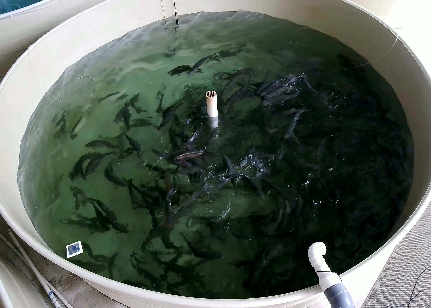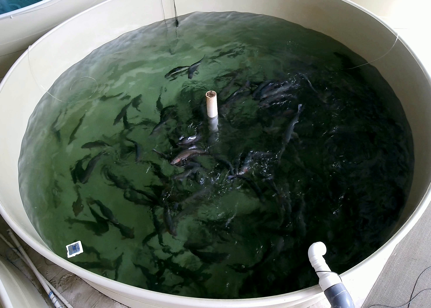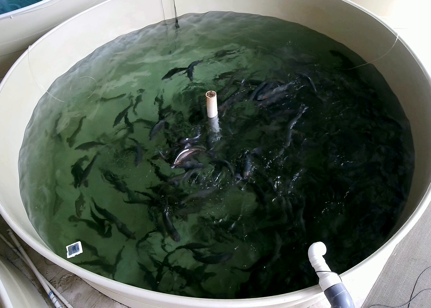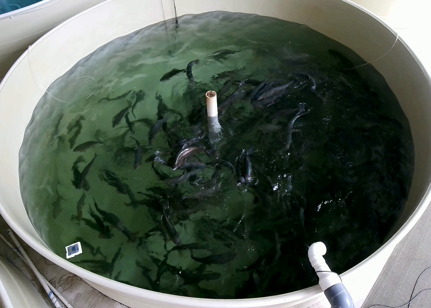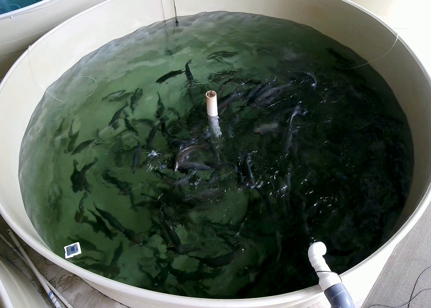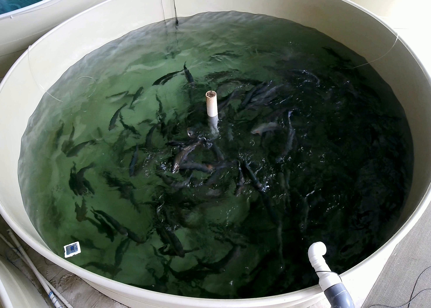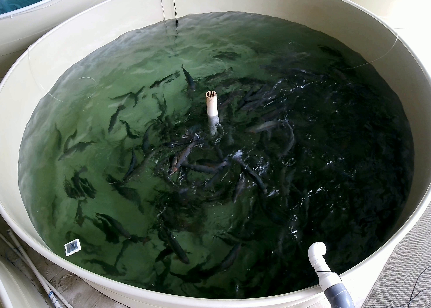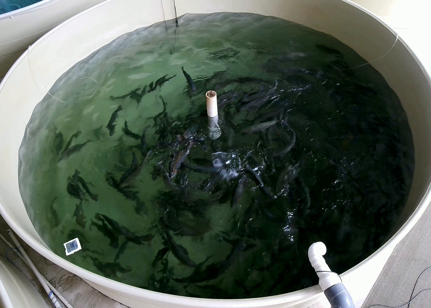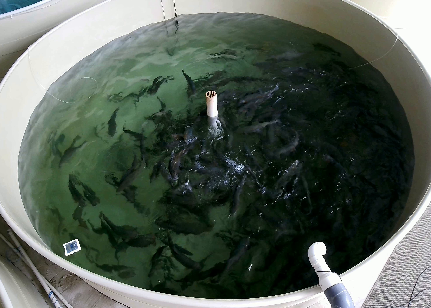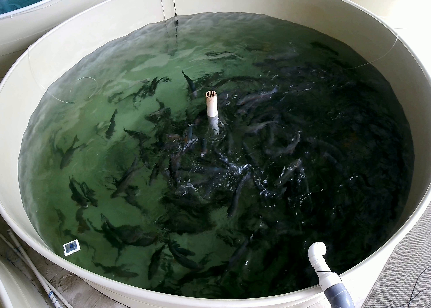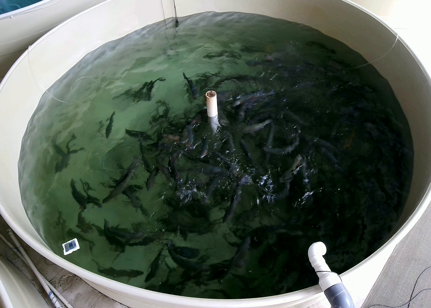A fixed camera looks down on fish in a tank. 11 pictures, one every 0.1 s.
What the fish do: Foraging.
